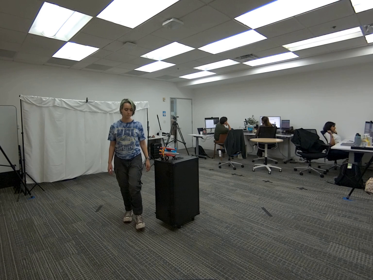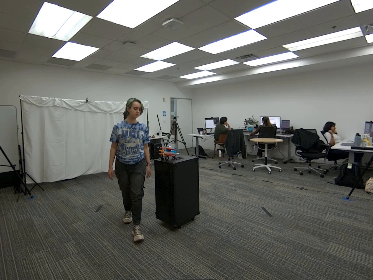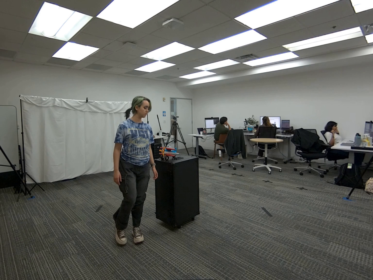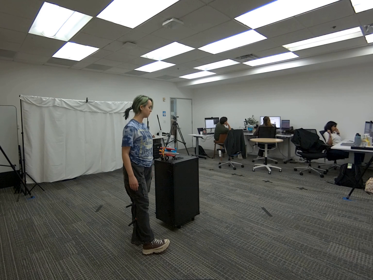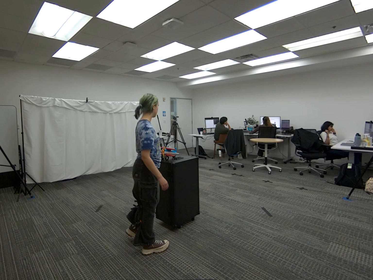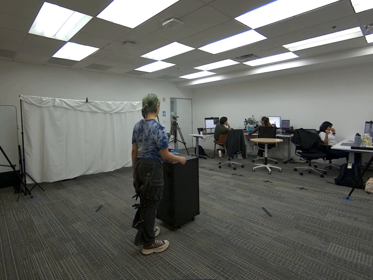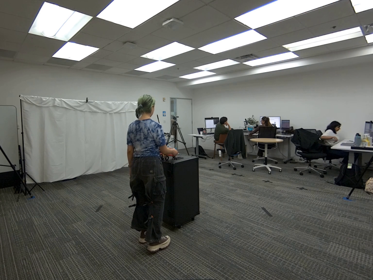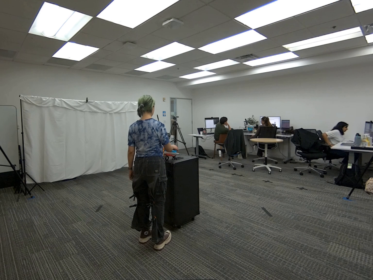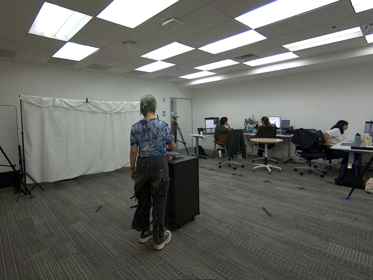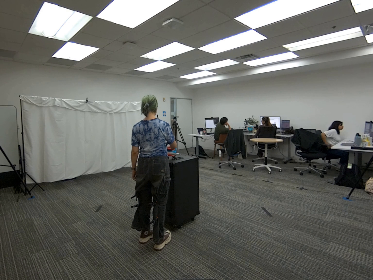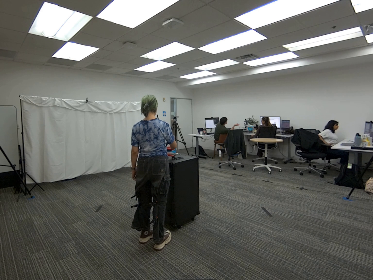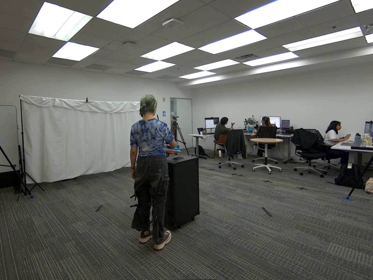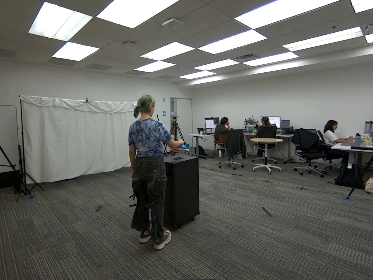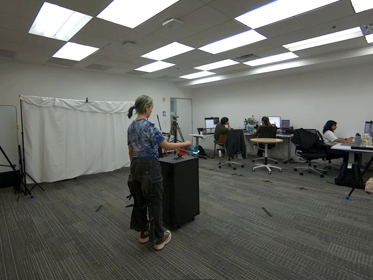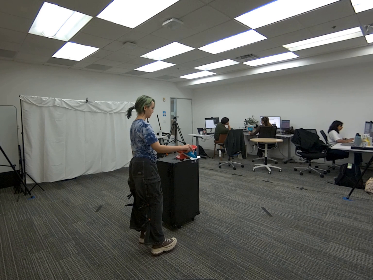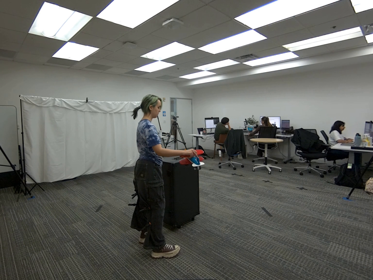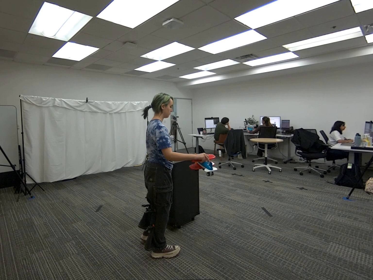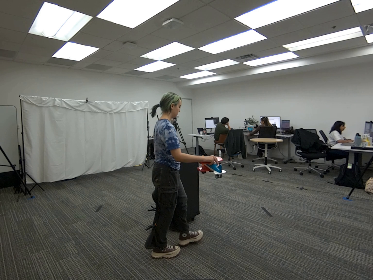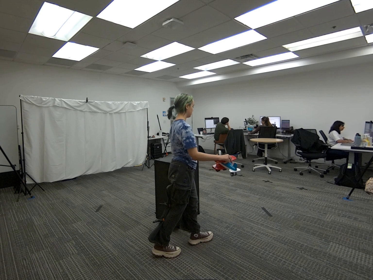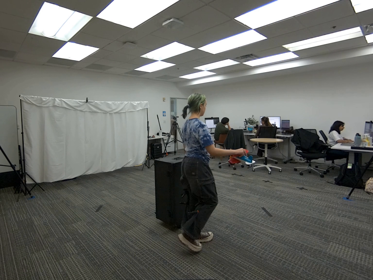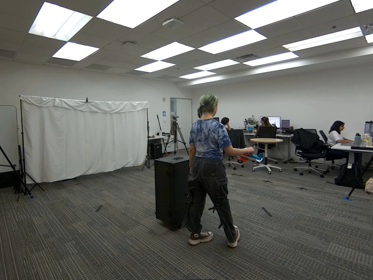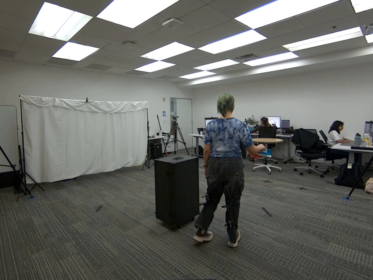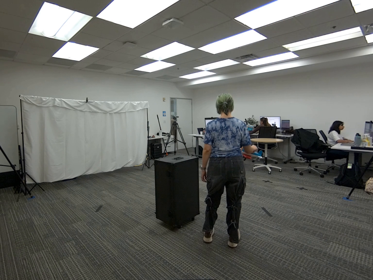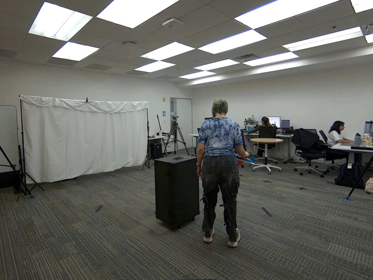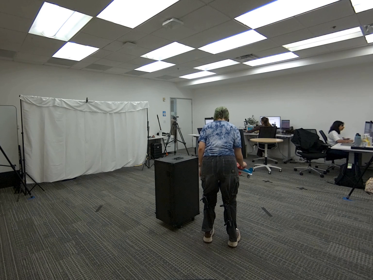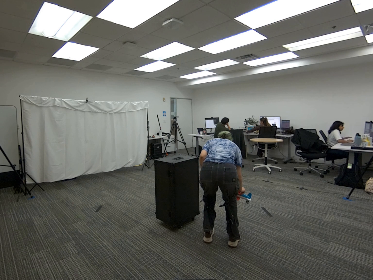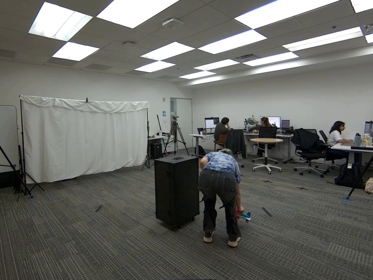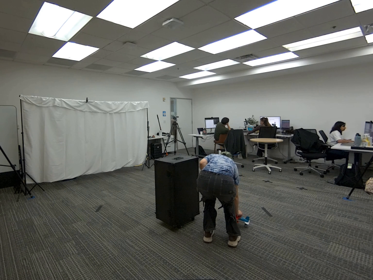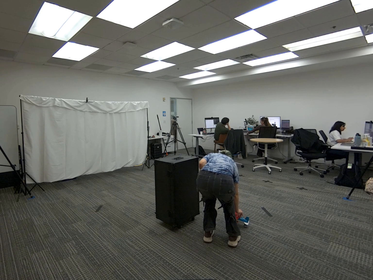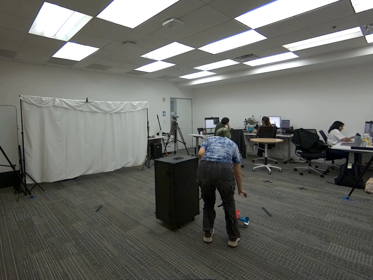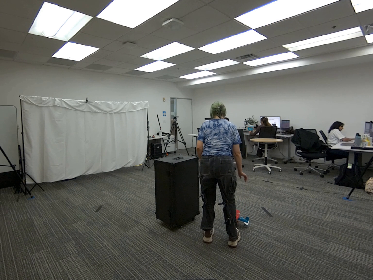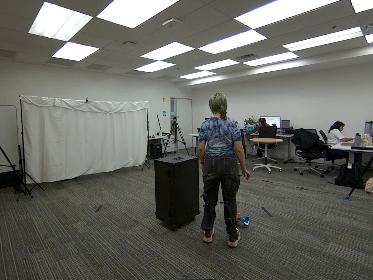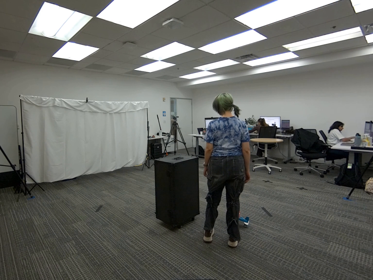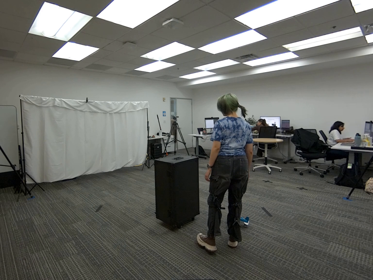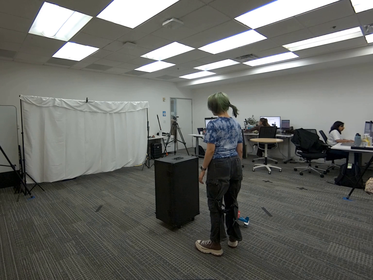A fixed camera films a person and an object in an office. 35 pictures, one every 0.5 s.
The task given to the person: "Walk to the toy airplane on the g1 box, pick it up with your right hand, hold it in the air, walk around and place the airplane on the ground.
